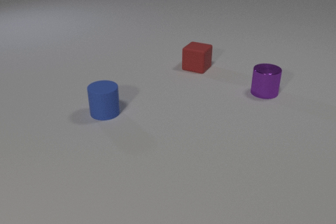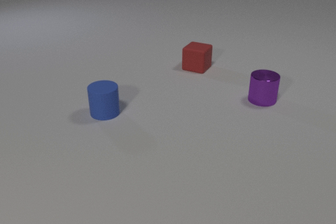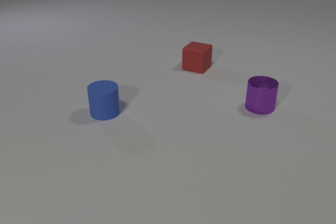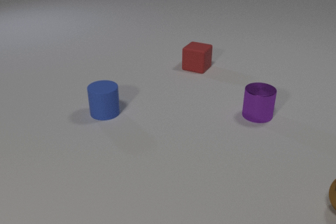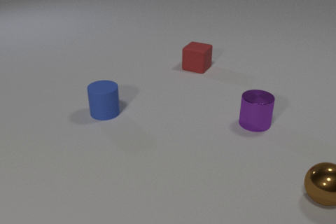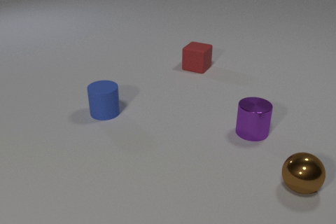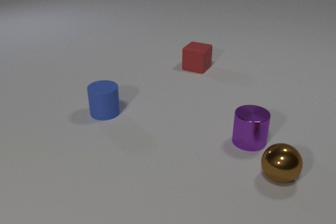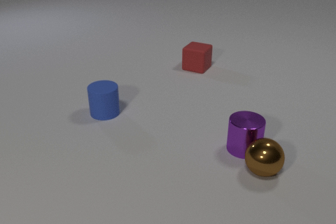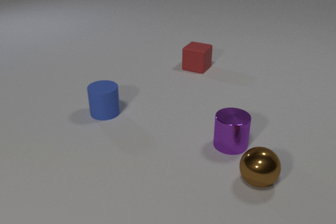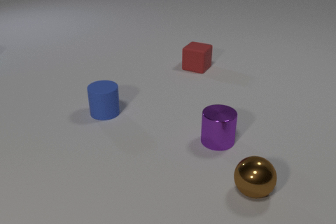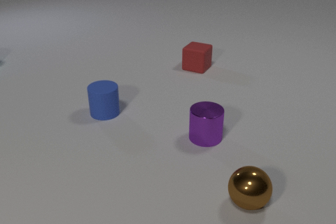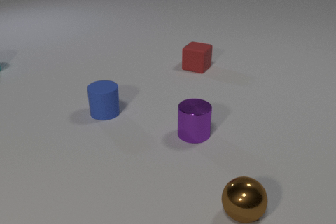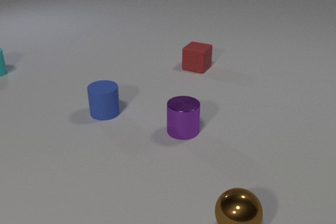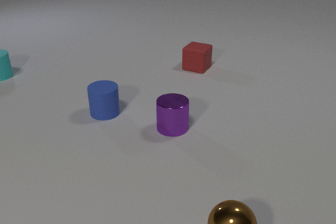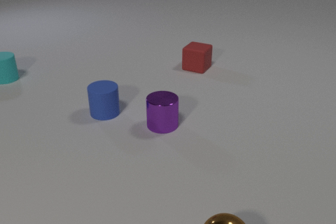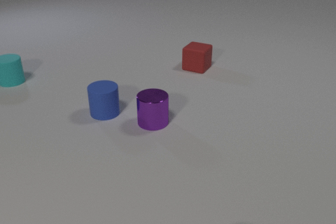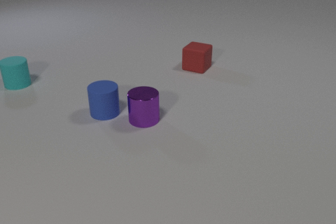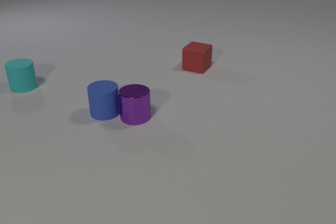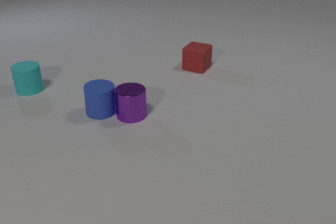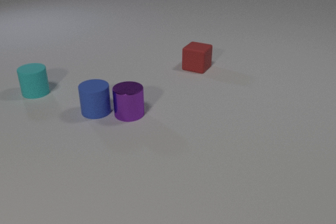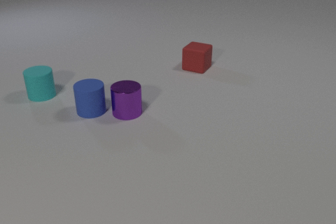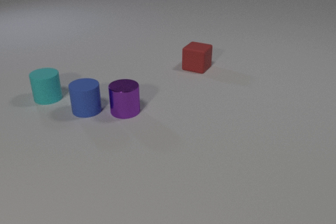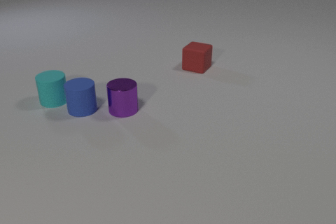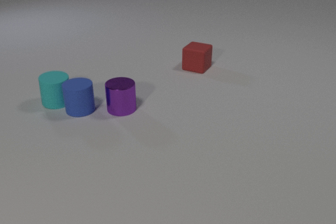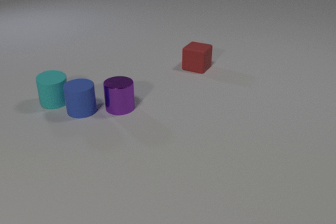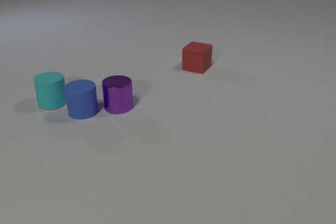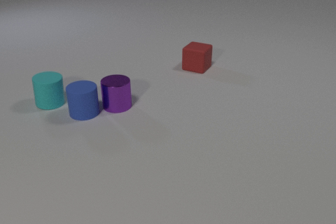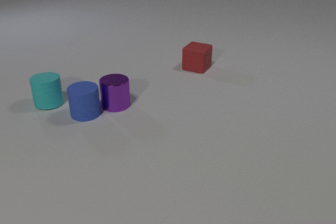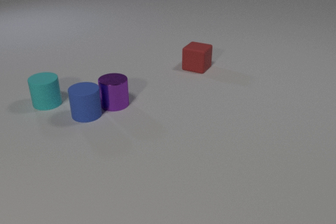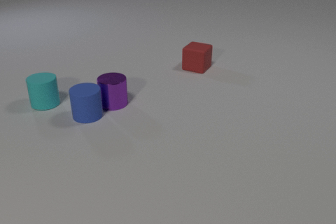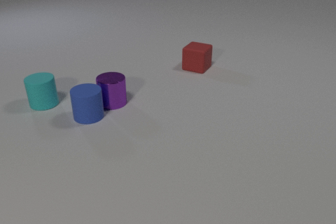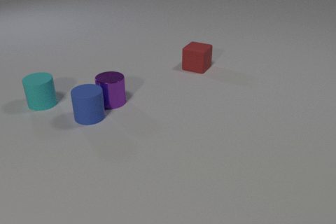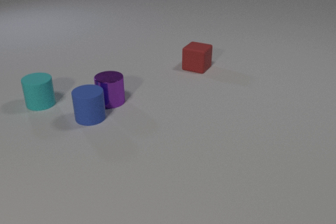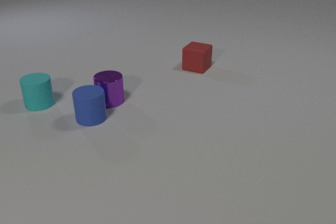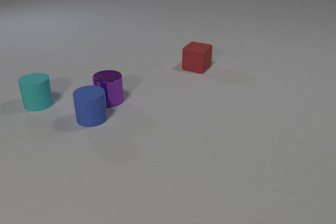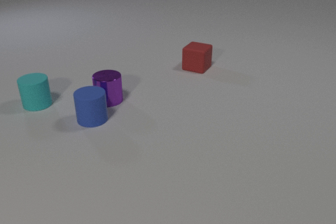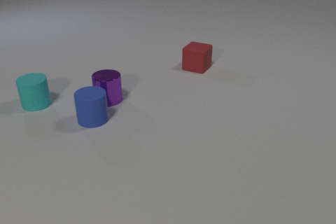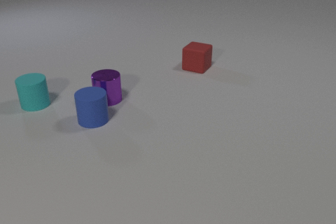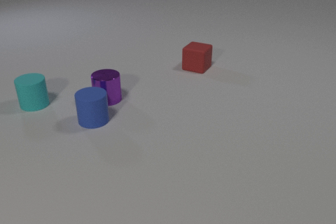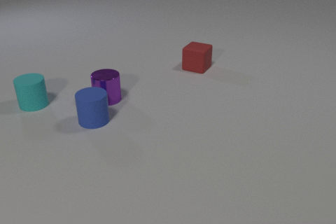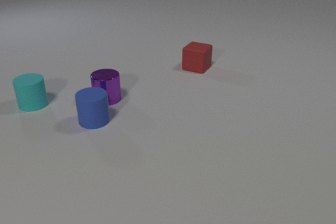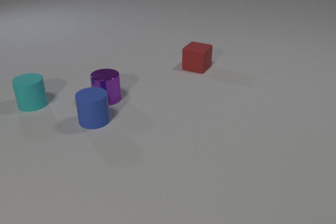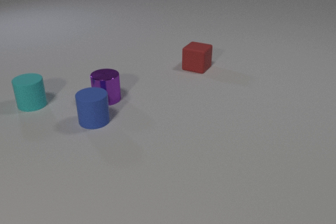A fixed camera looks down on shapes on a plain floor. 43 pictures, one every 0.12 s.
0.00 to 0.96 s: The brown metal sphere comes in at the right edge, rolls to the left. The purple metal cylinder slides toward the camera. The brown metal sphere and the purple metal cylinder collide.
0.96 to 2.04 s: The brown metal sphere rolls toward the camera, leaves at the bottom edge. The purple metal cylinder slides to the left and away from the camera. The cyan rubber cylinder comes in at the left edge, slides toward the camera and to the right.
2.04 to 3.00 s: The purple metal cylinder slides away from the camera and to the left. The blue rubber cylinder slides to the left. The cyan rubber cylinder slides toward the camera and to the right. The purple metal cylinder and the blue rubber cylinder collide. The blue rubber cylinder and the cyan rubber cylinder collide.
3.00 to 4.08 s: The purple metal cylinder slides away from the camera and to the left. The blue rubber cylinder slides toward the camera and to the right. The cyan rubber cylinder slides to the left.
4.08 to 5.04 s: The cyan rubber cylinder slides to the left.
How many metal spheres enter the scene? 1.
What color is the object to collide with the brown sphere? purple.
Are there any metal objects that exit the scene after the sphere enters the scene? yes.
